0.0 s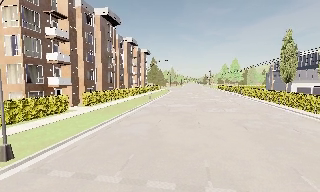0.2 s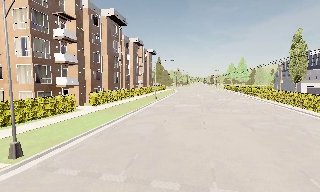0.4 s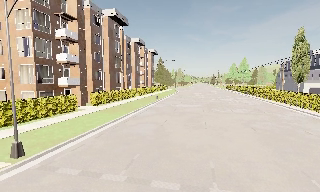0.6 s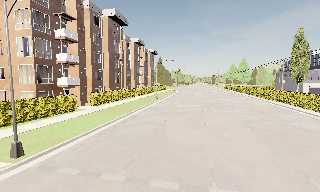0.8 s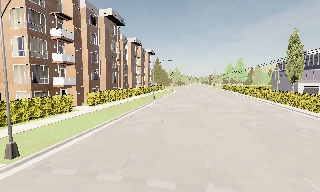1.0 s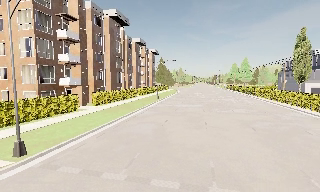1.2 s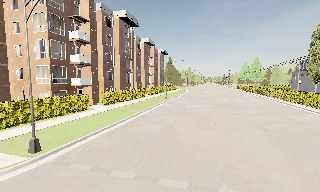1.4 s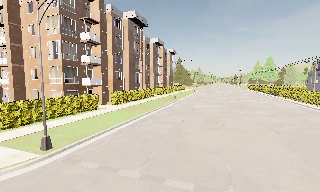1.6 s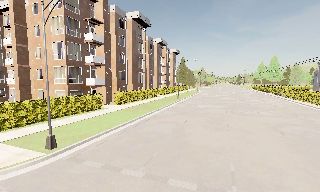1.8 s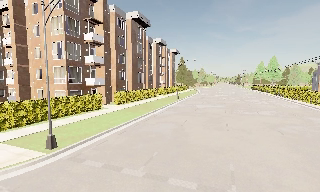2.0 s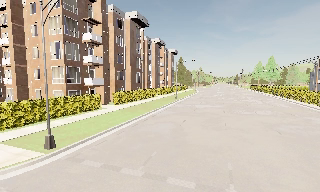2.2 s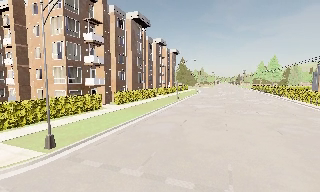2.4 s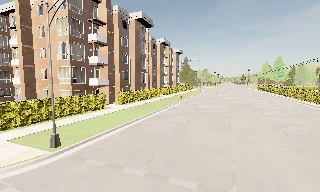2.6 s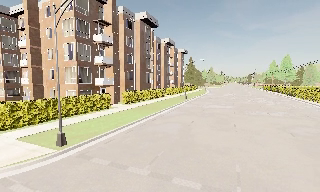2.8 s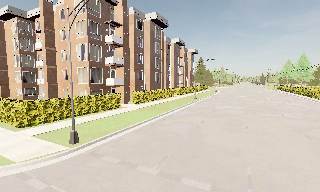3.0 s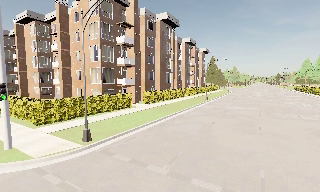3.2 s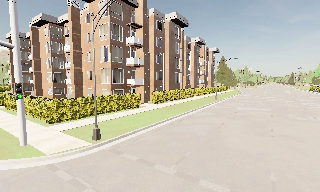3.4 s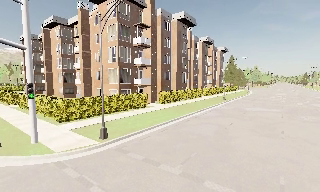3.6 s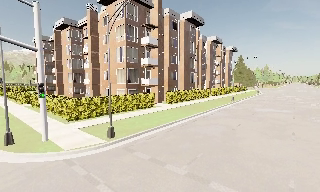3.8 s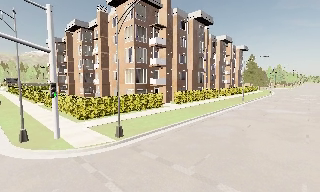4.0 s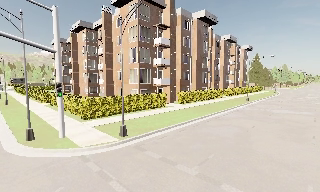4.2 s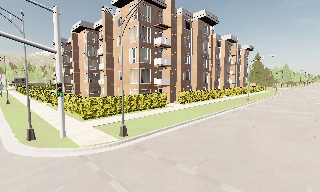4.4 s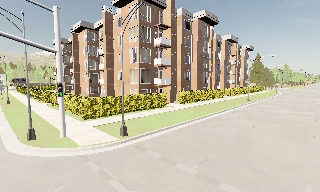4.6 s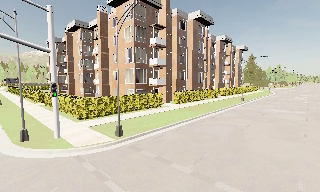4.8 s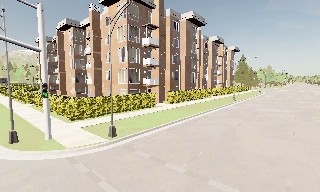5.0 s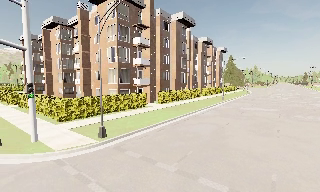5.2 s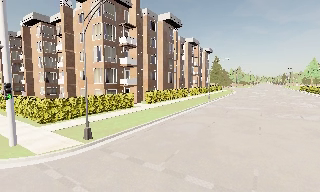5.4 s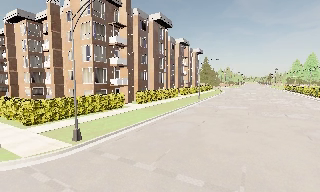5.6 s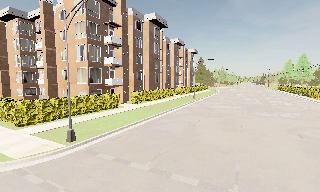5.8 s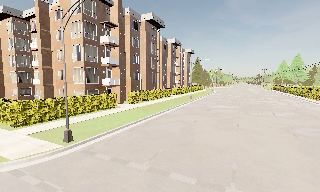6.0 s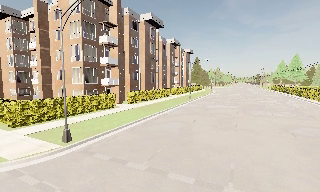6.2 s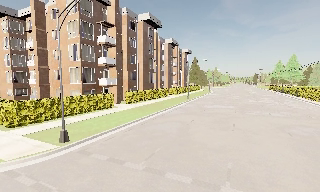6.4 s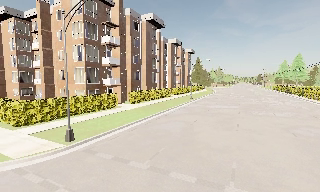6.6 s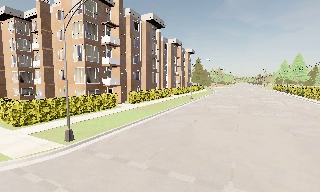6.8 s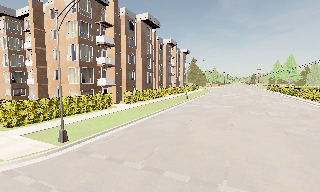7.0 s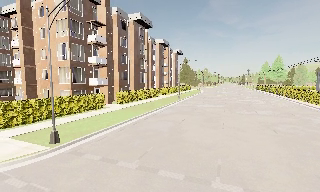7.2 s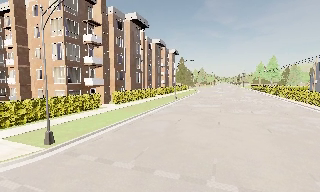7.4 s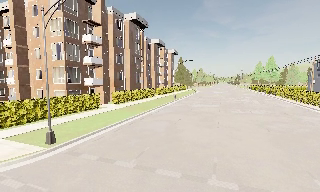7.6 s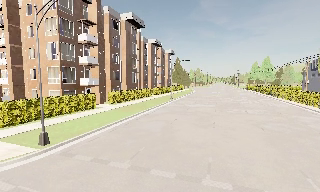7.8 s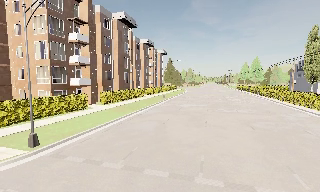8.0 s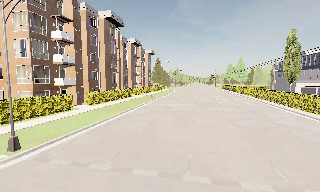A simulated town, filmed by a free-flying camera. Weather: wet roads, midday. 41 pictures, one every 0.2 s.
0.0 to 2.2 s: The scene slides to the right, as the camera pans about 10 degrees to its left.
2.2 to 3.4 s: The camera pans to its left, which is counterclockwise from overhead, by about 15 degrees.
3.4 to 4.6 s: The camera shifts only a little, or ends up much as it began.
4.6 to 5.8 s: The scene slides to the left, as the camera pans about 15 degrees to its right.
5.8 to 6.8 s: The camera keeps its place and its aim.
6.8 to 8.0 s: The camera swings to its right by about 10 degrees, and the scene slides to the left.
The film runs backward here.
